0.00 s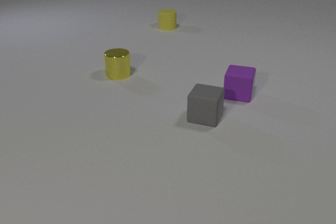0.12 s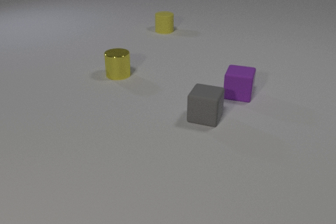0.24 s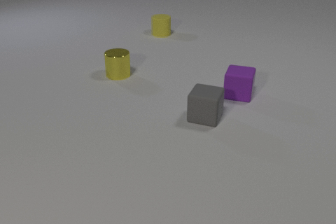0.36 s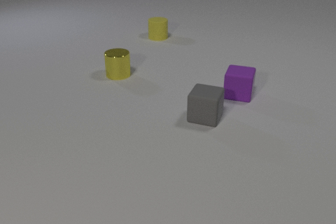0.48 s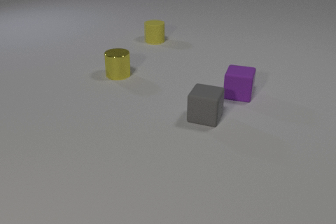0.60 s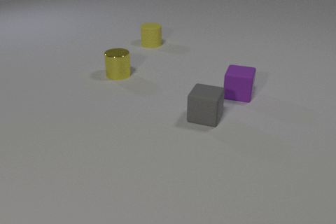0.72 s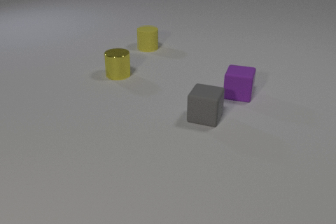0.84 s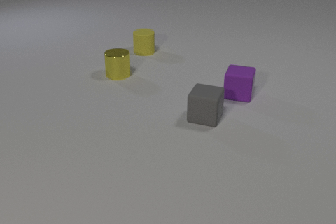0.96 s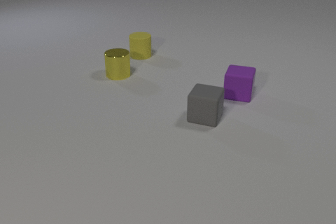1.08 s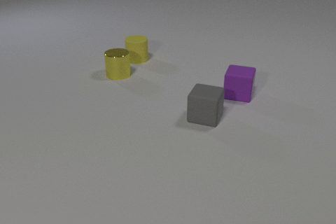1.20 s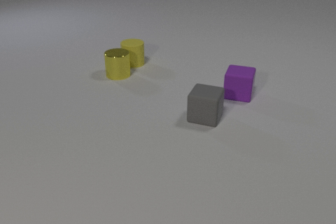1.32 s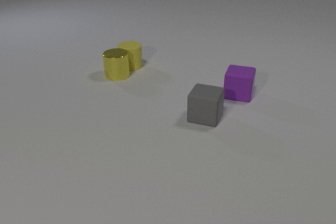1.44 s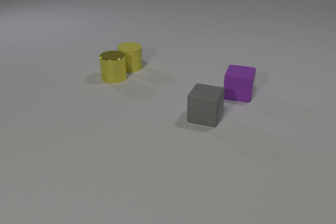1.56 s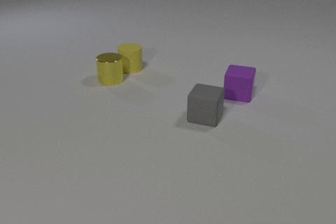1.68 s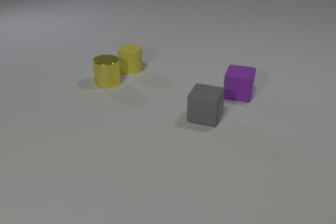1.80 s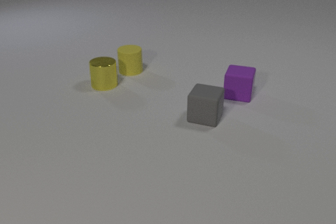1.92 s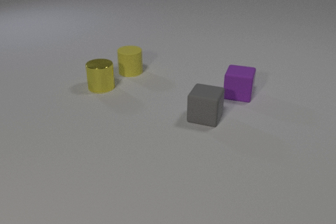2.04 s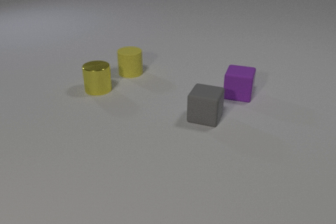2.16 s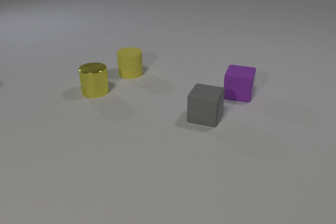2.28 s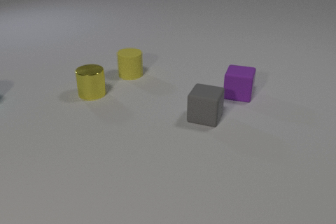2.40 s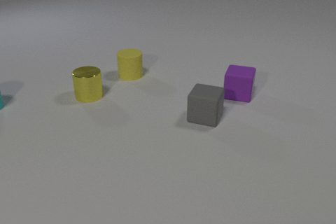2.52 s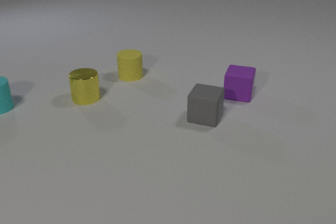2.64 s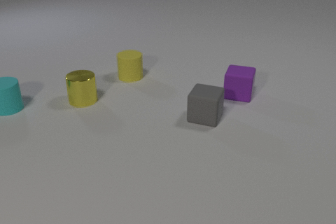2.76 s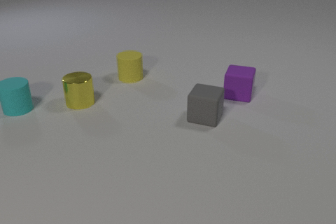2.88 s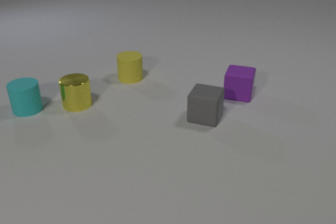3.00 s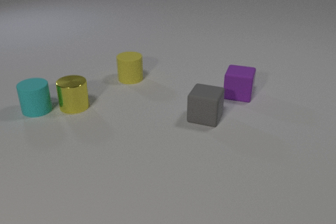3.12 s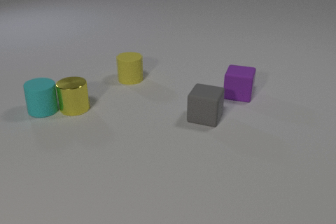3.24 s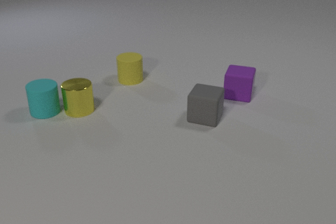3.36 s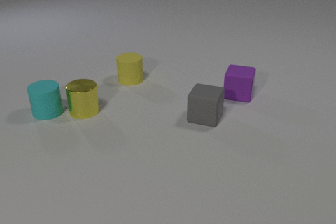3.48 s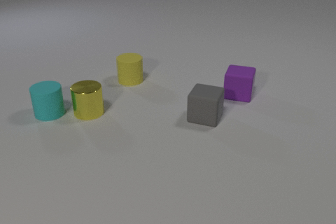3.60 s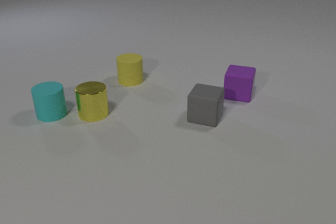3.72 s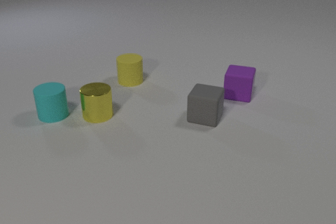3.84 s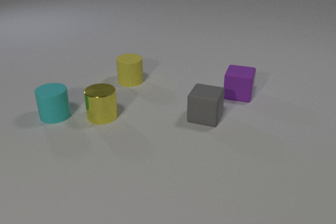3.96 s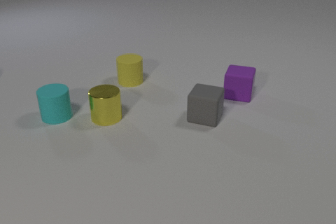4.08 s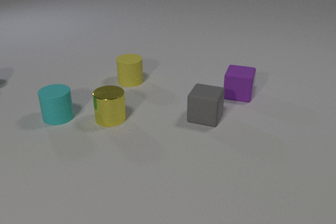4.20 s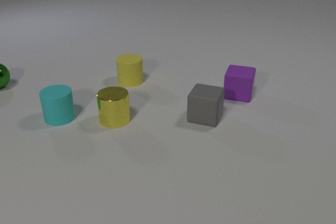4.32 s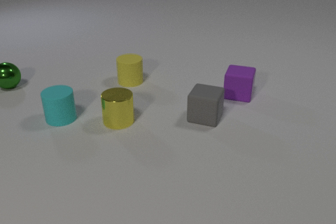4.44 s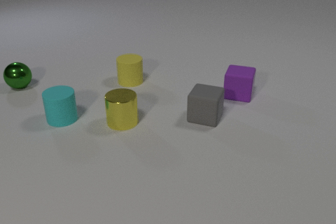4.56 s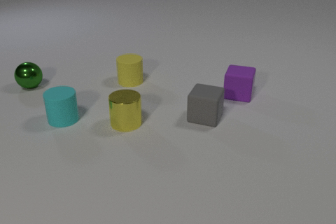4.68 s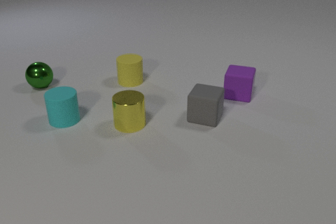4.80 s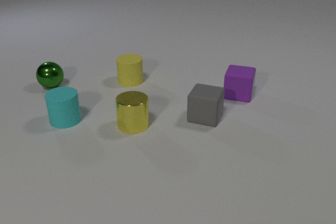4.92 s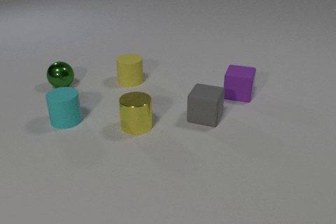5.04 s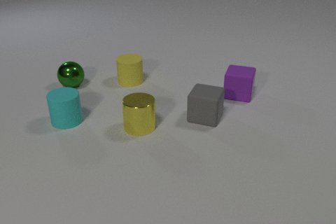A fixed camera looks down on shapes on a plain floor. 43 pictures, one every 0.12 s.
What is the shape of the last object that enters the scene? sphere.
What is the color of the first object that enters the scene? cyan.
How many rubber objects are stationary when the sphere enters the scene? 3.
0.00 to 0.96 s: The yellow rubber cylinder slides toward the camera.
0.96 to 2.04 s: The yellow rubber cylinder slides toward the camera. The yellow metal cylinder slides toward the camera and to the left. The yellow rubber cylinder and the yellow metal cylinder collide.
2.04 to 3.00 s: The yellow rubber cylinder slides toward the camera. The yellow metal cylinder slides toward the camera and to the left. The cyan rubber cylinder comes in at the left edge, slides to the right and toward the camera.
3.00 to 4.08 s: The yellow rubber cylinder slides toward the camera. The yellow metal cylinder slides to the right and toward the camera. The cyan rubber cylinder slides toward the camera and to the right. The yellow metal cylinder and the cyan rubber cylinder collide.
4.08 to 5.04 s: The yellow metal cylinder slides to the right and toward the camera. The cyan rubber cylinder slides toward the camera and to the right. The green metal sphere comes in at the left edge, rolls to the right.
